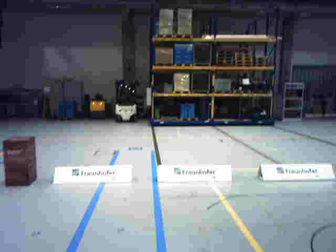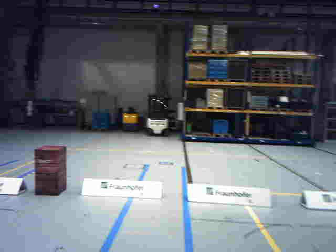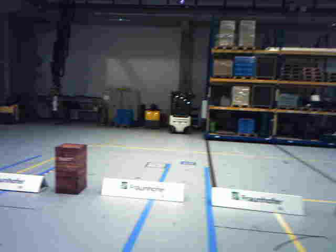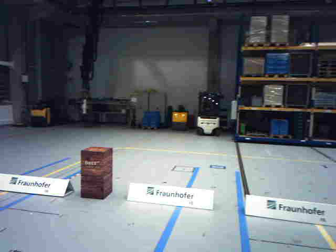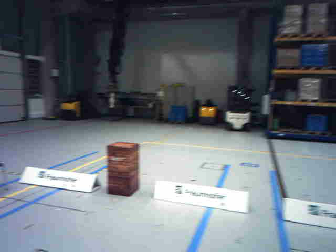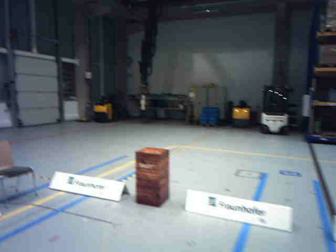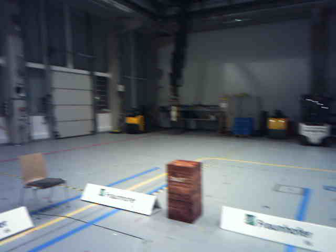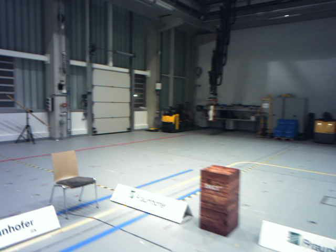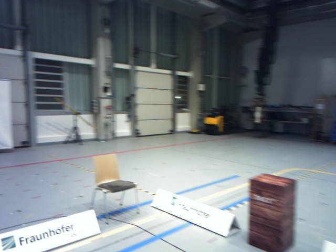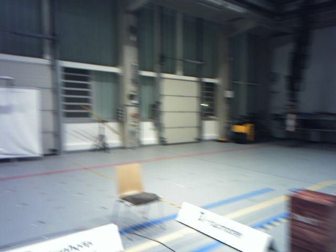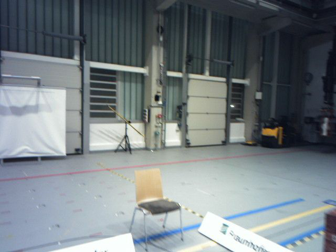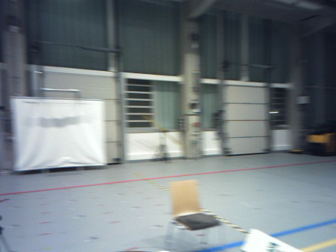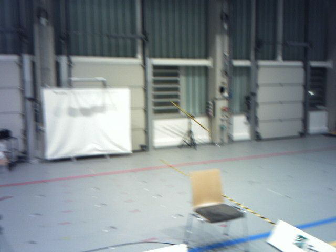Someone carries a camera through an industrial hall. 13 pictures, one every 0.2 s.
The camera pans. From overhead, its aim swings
counterclockwise.
The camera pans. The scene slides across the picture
to the right.
0.0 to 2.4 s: The camera swings to its left by about 75 degrees, and the scene slides to the right. It travels forward, about 3.2 m.
The film runs forward here.
